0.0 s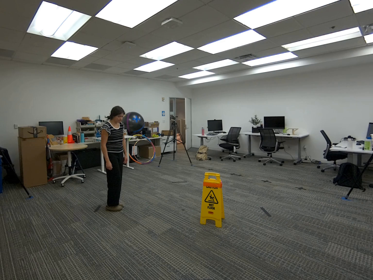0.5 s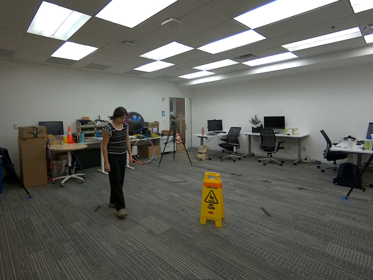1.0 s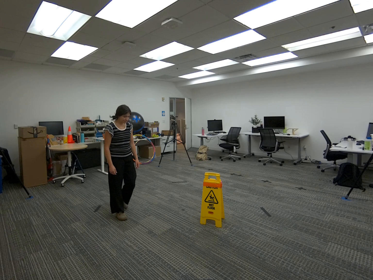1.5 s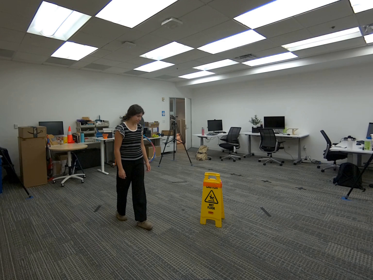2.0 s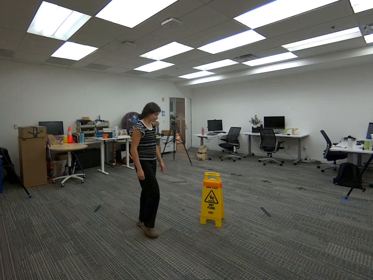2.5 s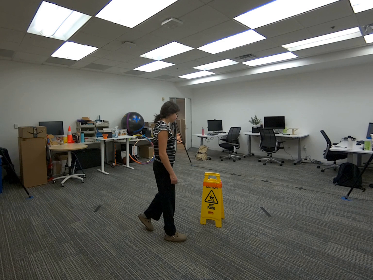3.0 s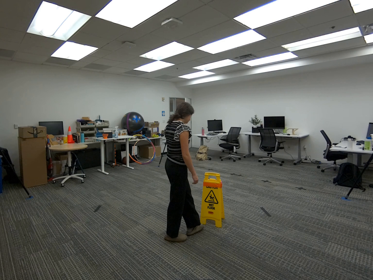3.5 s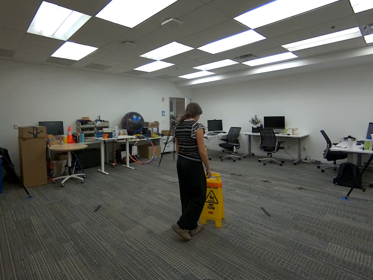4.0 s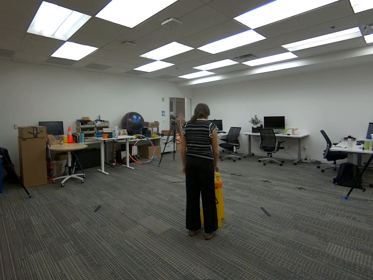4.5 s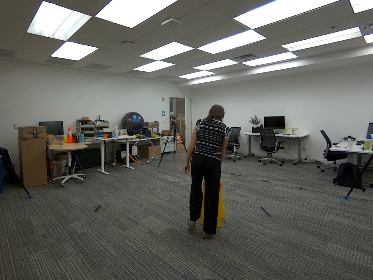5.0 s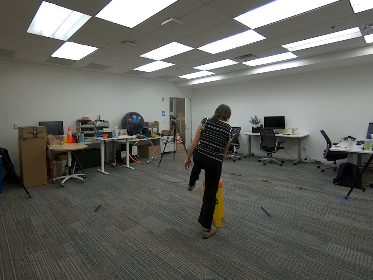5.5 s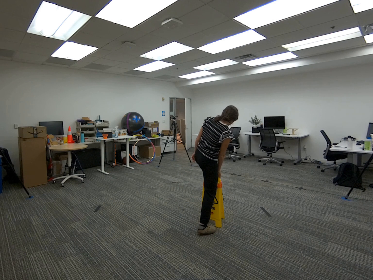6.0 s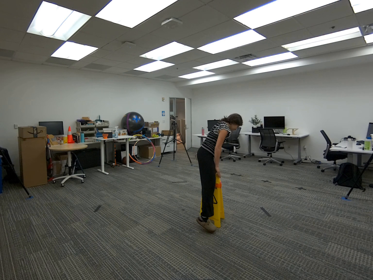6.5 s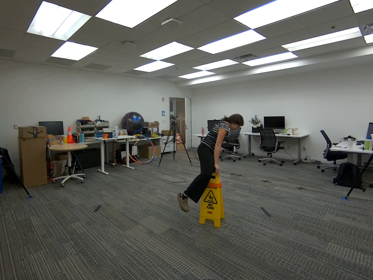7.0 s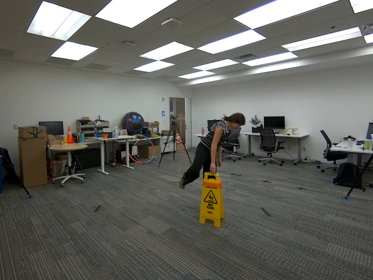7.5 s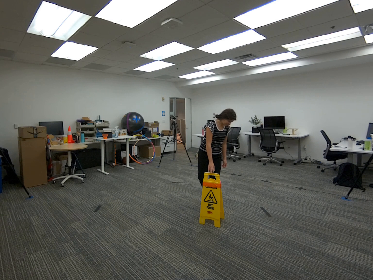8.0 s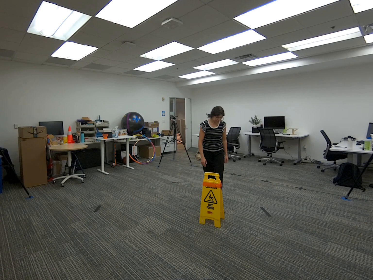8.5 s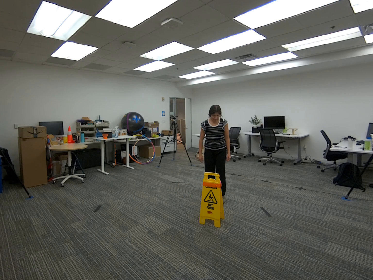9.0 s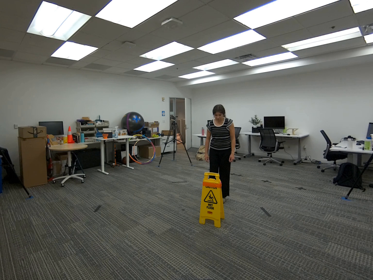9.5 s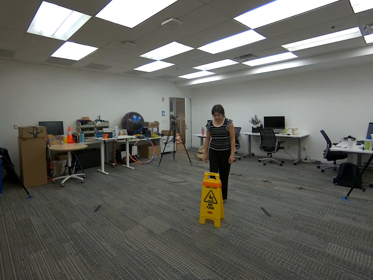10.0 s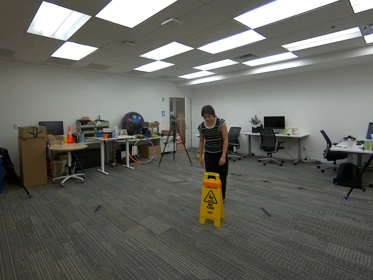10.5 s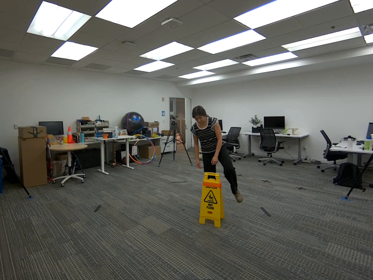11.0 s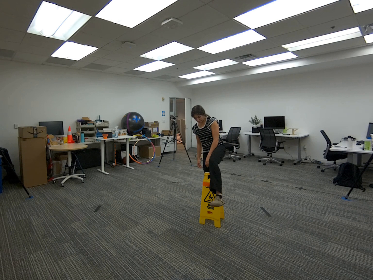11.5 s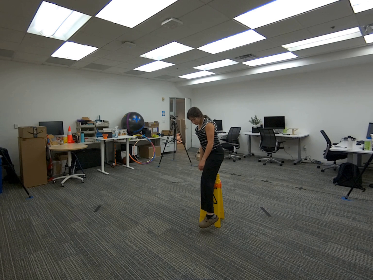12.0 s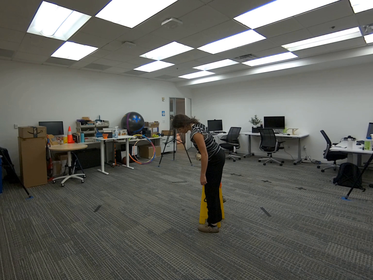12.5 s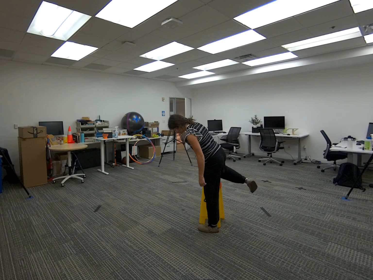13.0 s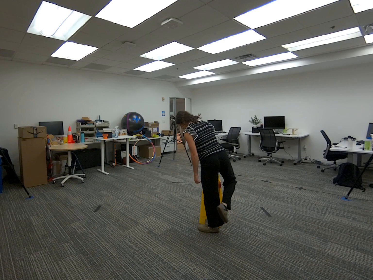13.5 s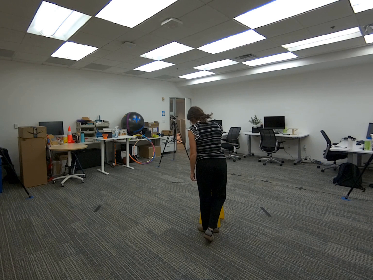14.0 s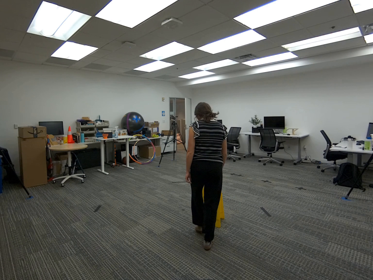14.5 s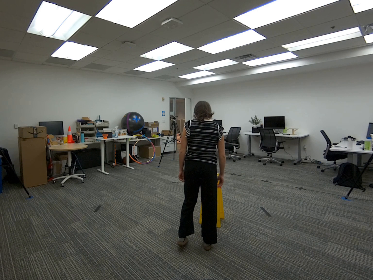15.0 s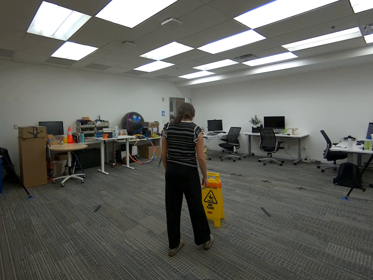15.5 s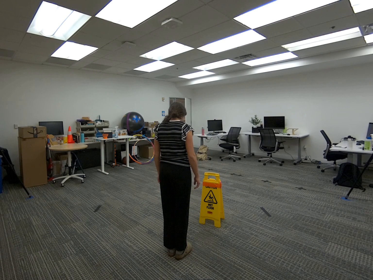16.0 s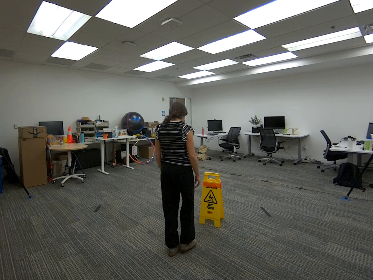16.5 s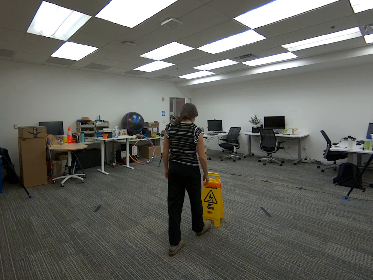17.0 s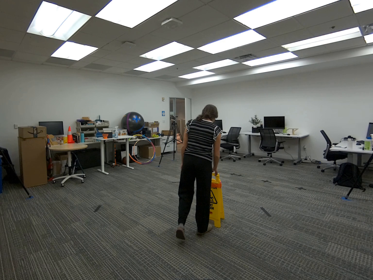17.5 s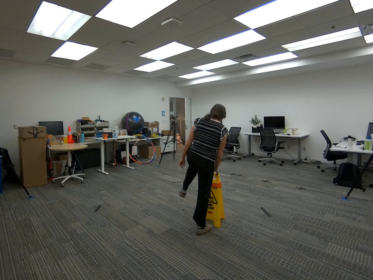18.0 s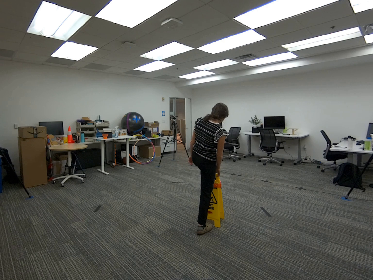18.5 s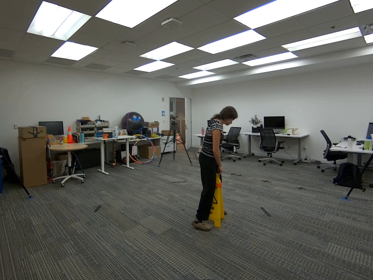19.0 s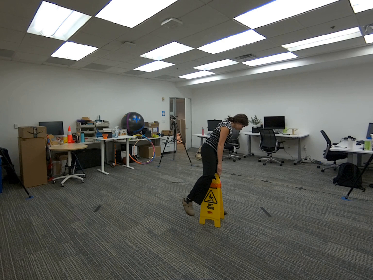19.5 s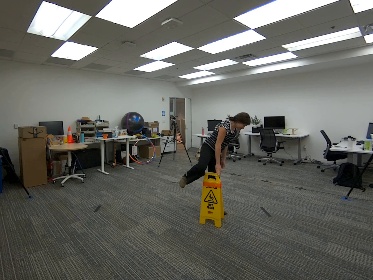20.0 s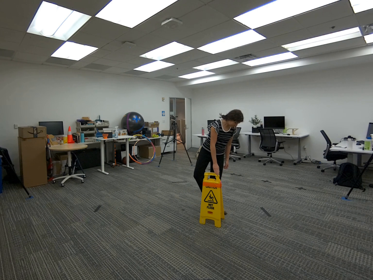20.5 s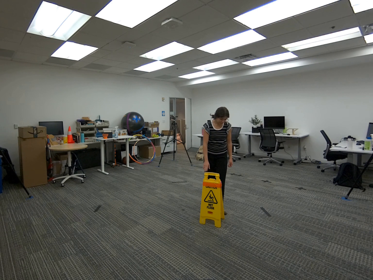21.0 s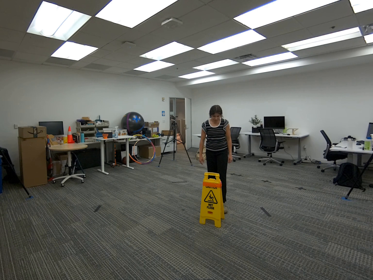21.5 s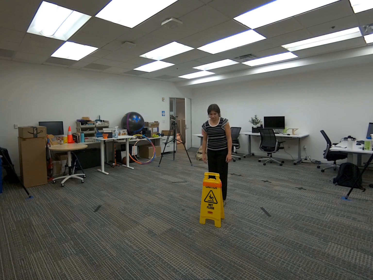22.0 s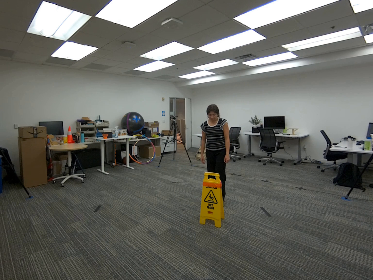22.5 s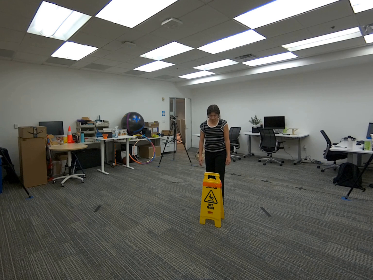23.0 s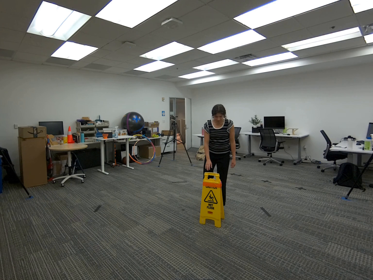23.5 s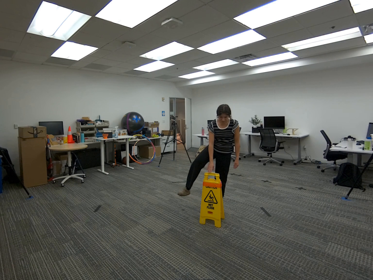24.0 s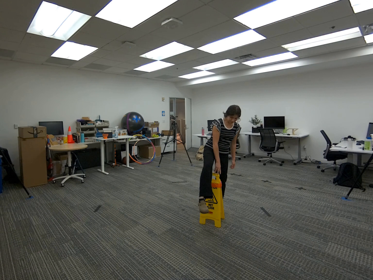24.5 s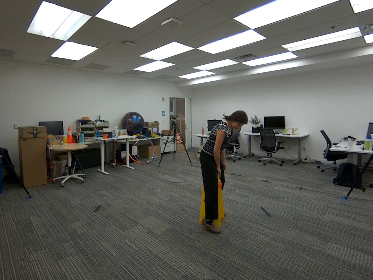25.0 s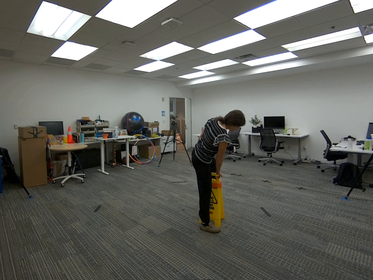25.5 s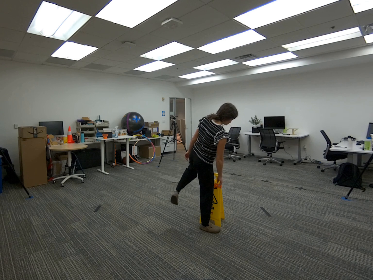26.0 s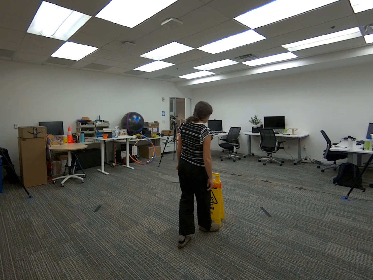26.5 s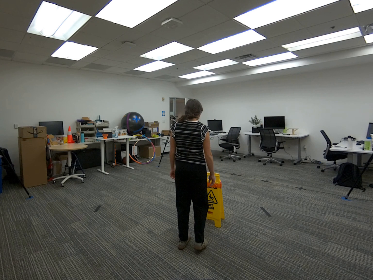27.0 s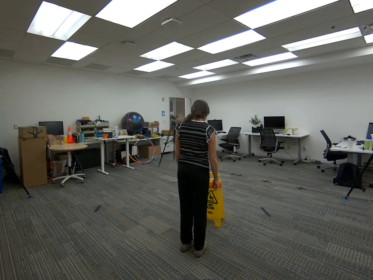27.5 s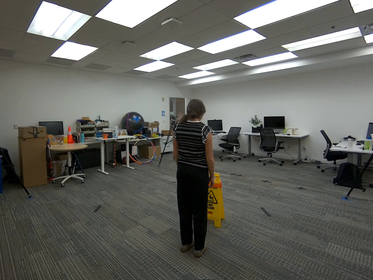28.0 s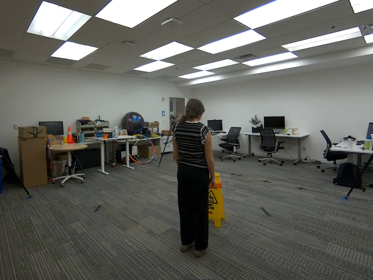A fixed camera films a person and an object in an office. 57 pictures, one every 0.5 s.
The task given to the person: Walk to the wet floor sign while it is standing upright. Hold onto the sign with one hand and step over it one leg at a time. Then continue to step over the sign from different directions until you come to a stop.
